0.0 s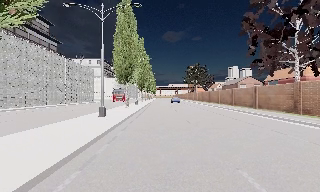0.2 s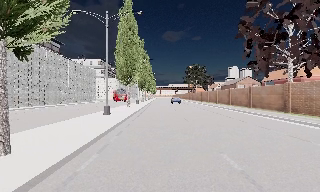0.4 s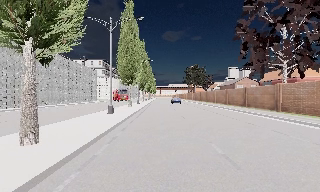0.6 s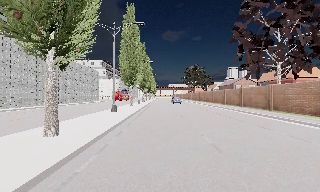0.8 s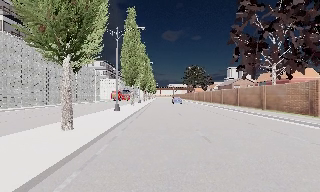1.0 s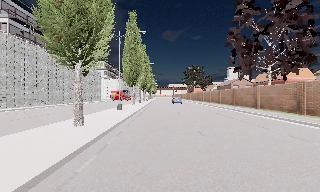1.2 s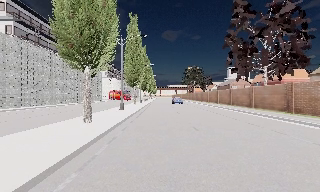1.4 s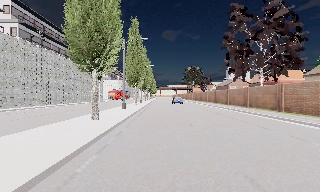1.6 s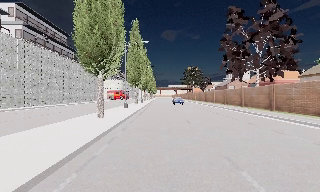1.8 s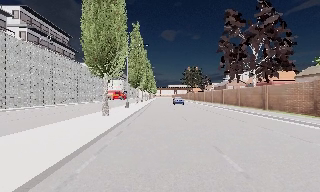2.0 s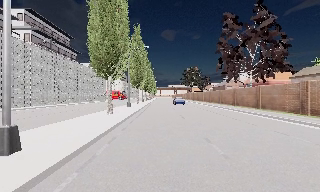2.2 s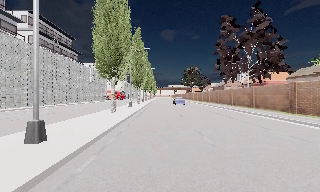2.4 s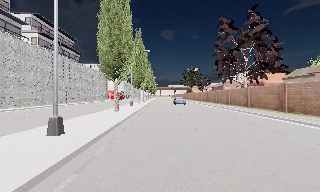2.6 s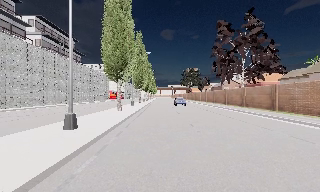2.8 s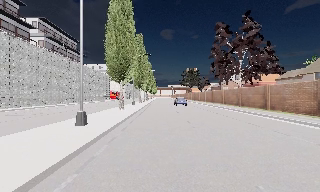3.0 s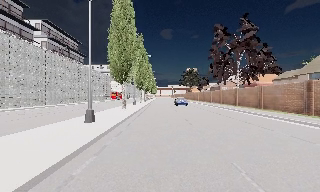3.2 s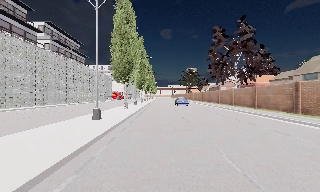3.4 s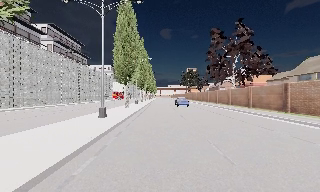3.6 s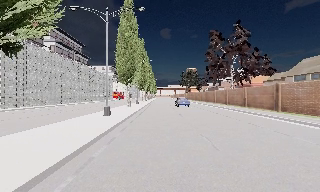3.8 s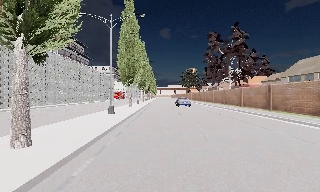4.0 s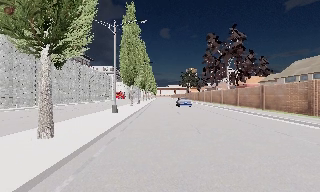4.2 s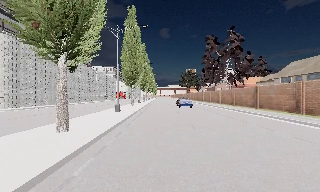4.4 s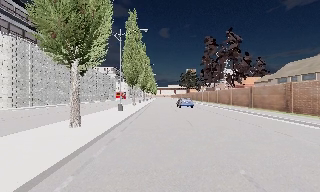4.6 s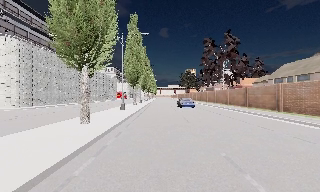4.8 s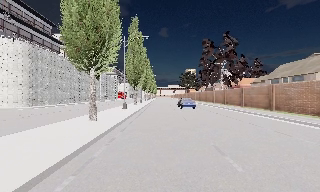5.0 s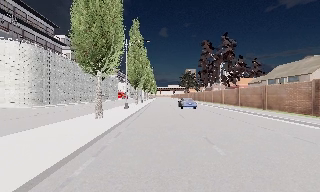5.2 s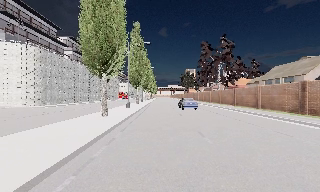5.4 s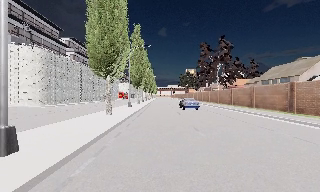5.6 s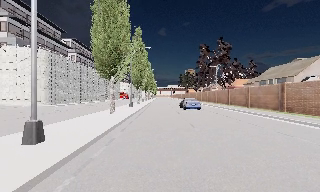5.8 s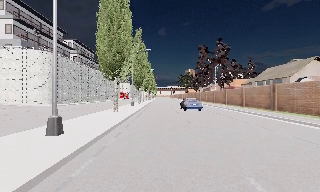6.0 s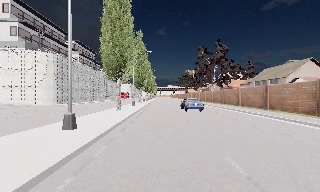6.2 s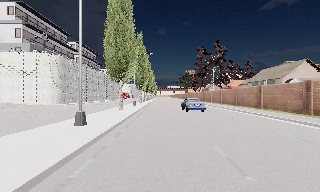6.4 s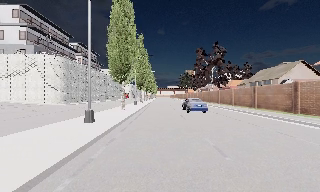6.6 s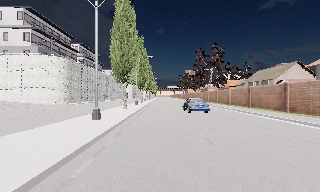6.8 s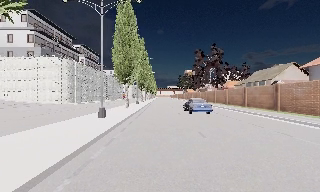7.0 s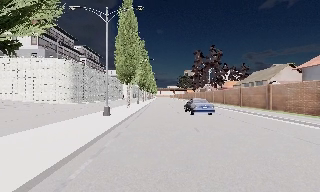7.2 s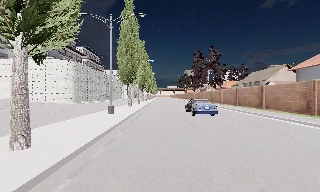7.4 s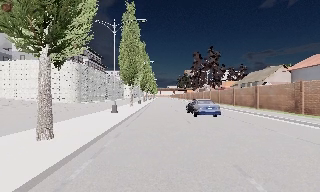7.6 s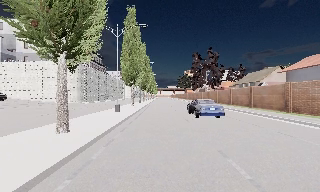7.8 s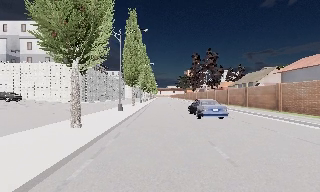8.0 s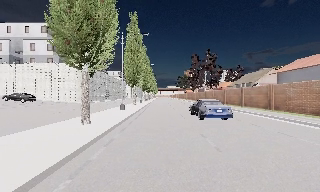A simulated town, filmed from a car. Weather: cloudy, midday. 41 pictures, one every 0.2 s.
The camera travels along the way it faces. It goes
backward.
0.0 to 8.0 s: The camera travels backward, about 40 m, so what stands in front gets smaller.
The film runs backward here.
